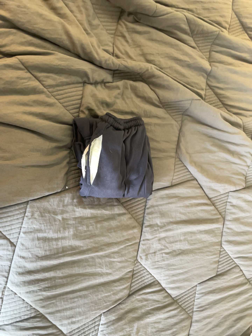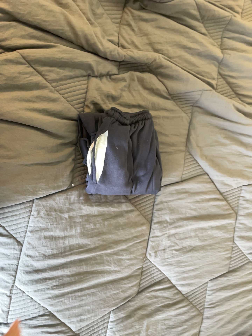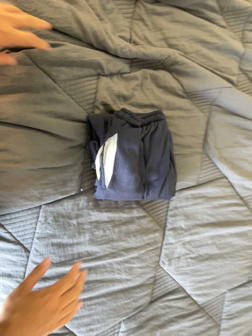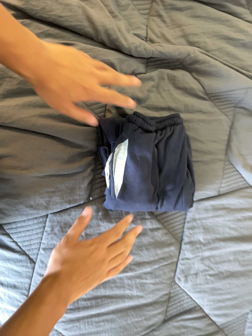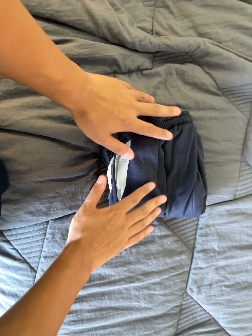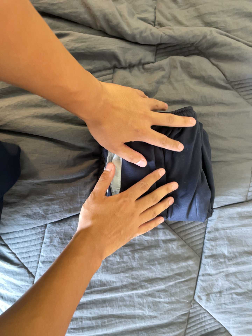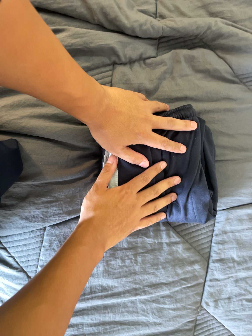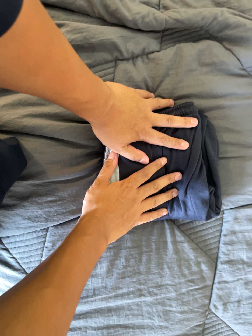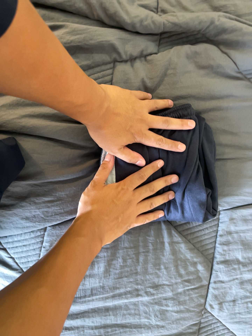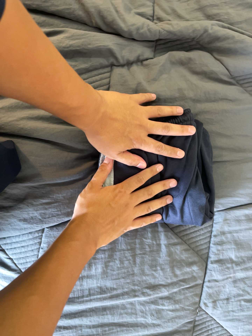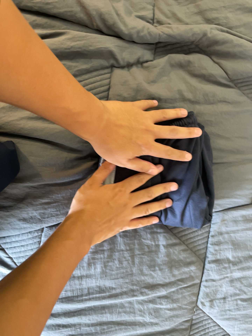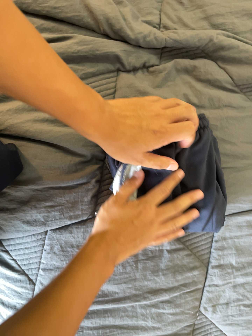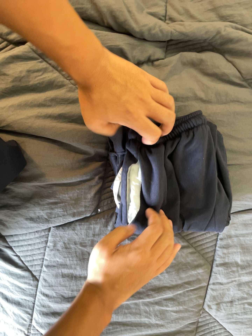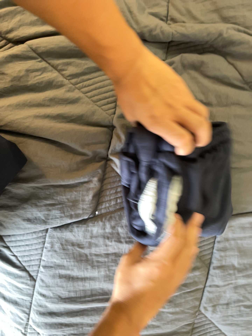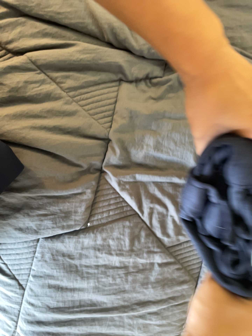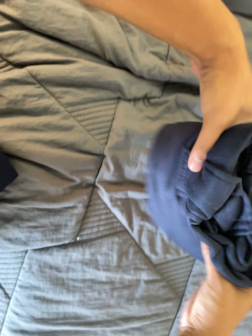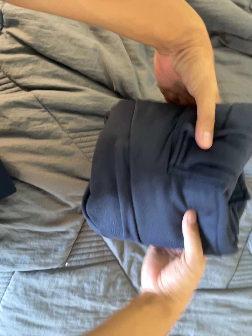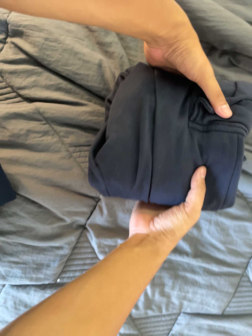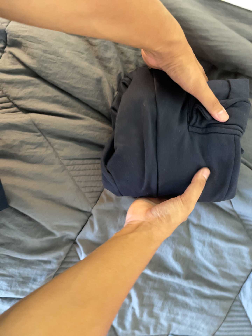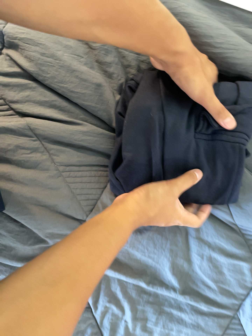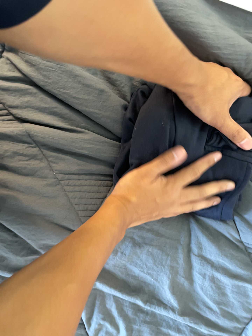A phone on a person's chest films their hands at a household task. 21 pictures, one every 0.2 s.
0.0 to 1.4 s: The camera pans to its left by about 25 degrees. It travels forward and to its right, about 26 cm, so what stands in front looms larger.
1.4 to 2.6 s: The camera shifts only a little, or ends up much as it began.
2.6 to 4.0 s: The camera travels toward the top of its view, about 20 cm, so close, fixed things drift downward. It rolls about its line of sight by about 25 degrees, and the scene rotates clockwise.
The film runs backward here.
